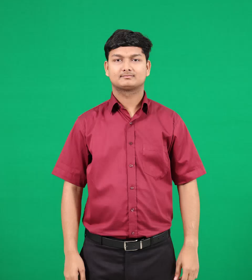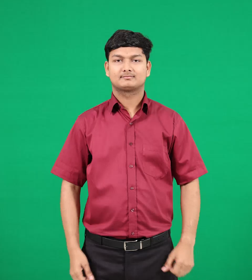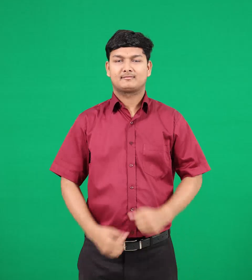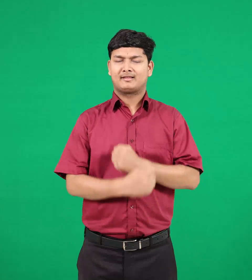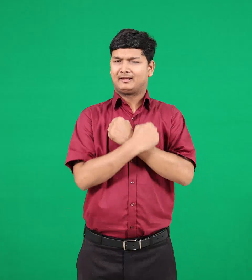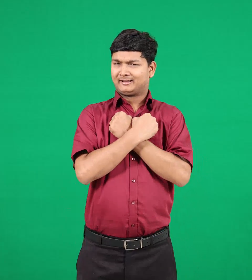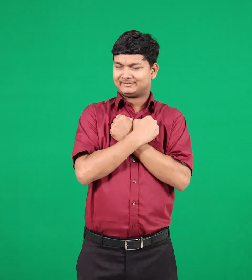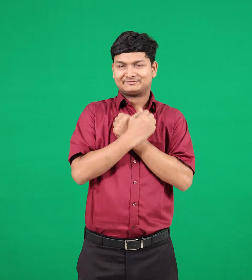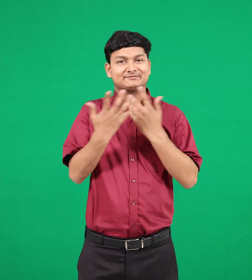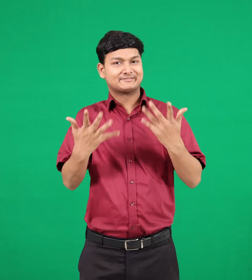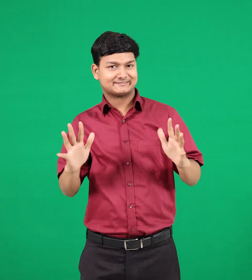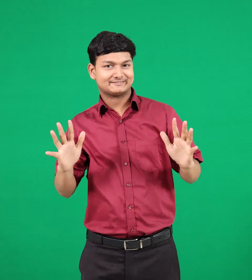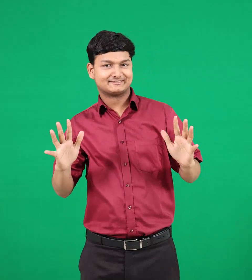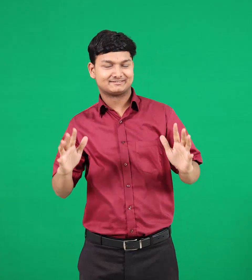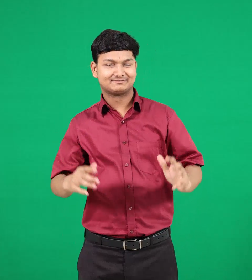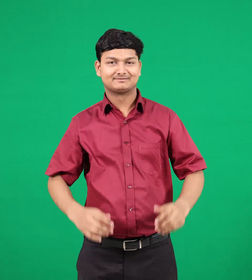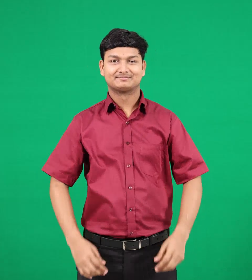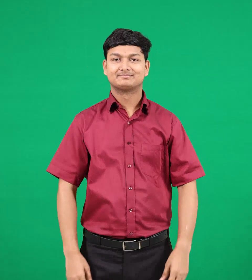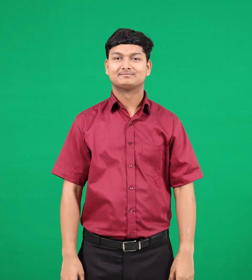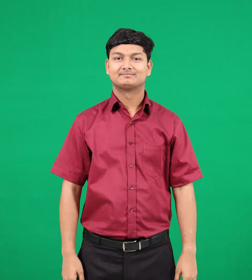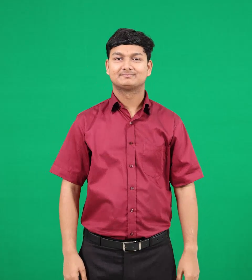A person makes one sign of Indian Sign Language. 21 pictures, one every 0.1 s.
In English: loved
